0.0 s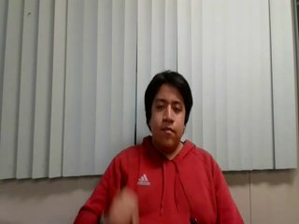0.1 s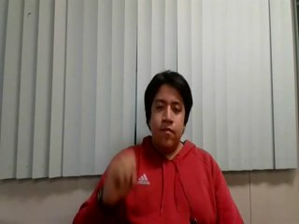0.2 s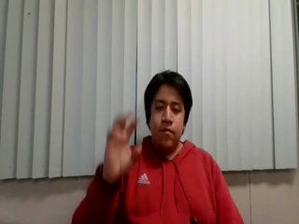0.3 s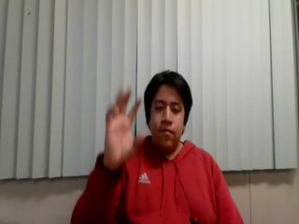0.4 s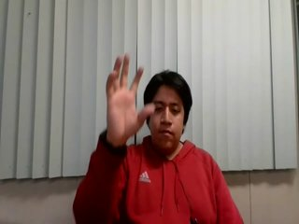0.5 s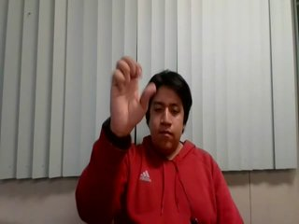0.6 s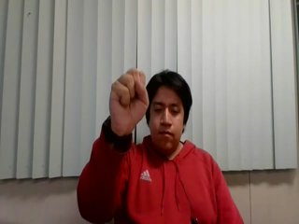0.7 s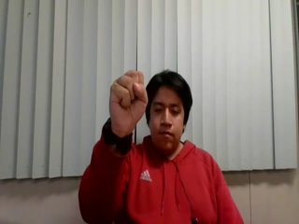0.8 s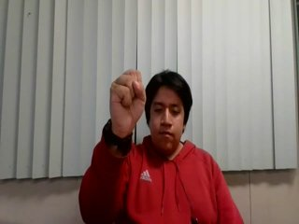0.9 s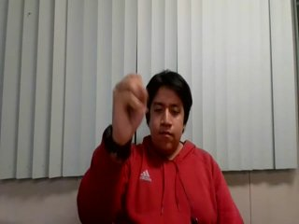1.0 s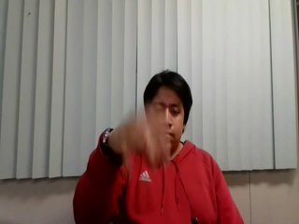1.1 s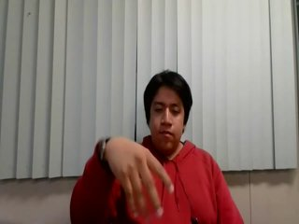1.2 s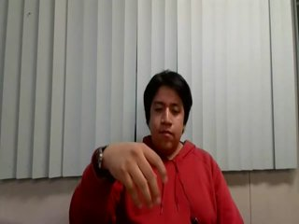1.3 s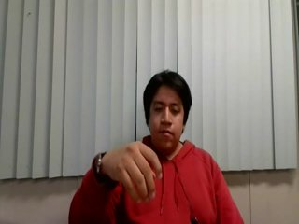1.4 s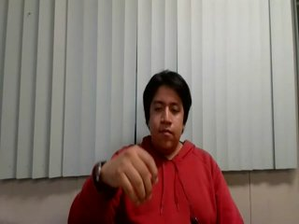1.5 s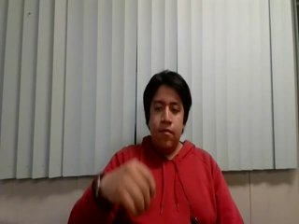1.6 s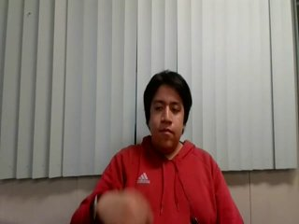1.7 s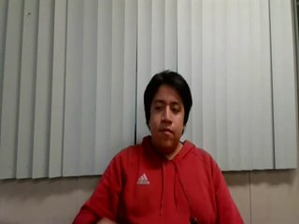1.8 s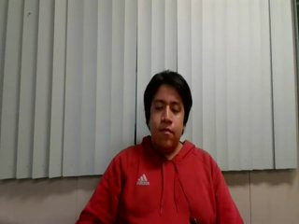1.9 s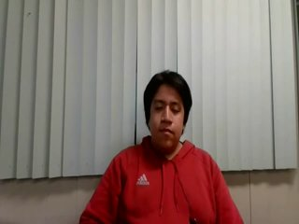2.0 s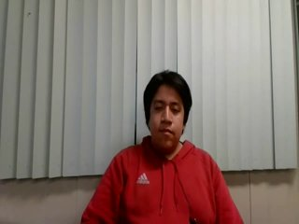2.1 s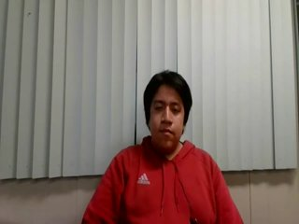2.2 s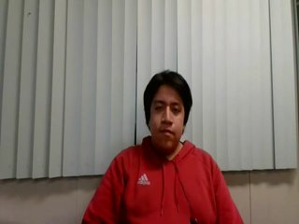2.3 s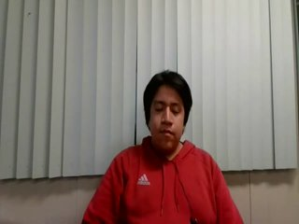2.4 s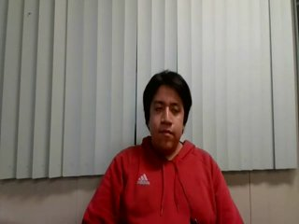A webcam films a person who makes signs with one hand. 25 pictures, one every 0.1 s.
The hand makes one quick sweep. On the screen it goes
downward.
0.2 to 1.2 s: On the screen the hand sweeps downward. The name of the sign: Throw down.
1.3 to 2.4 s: Non-gesture.
